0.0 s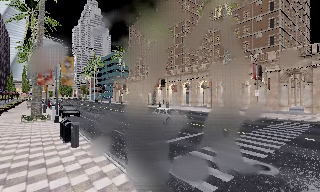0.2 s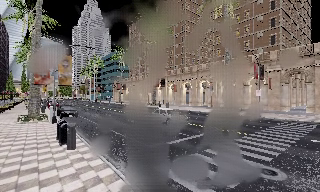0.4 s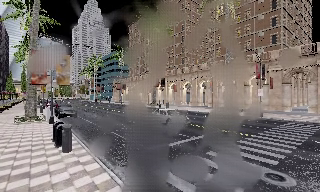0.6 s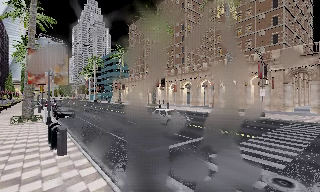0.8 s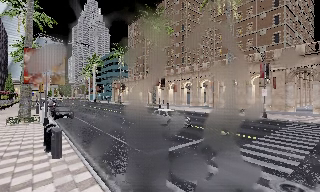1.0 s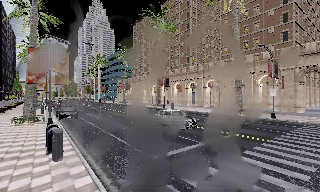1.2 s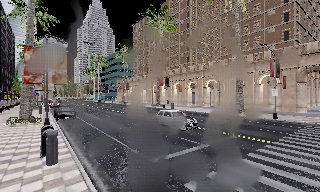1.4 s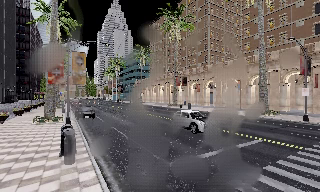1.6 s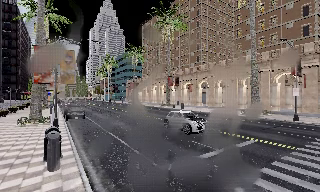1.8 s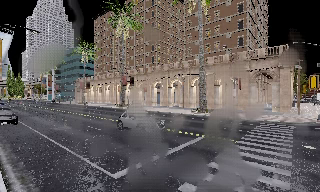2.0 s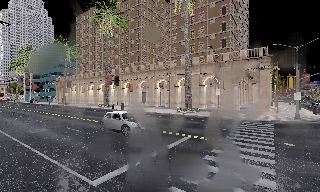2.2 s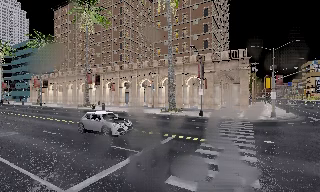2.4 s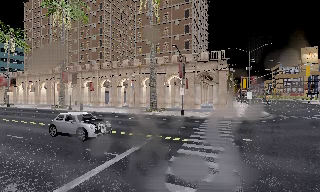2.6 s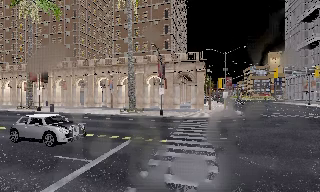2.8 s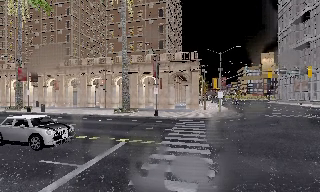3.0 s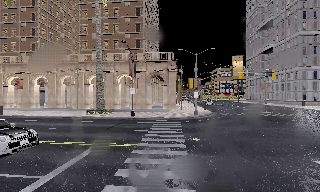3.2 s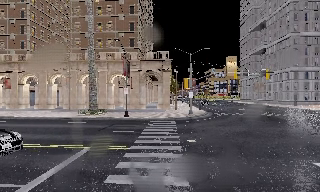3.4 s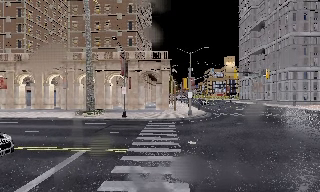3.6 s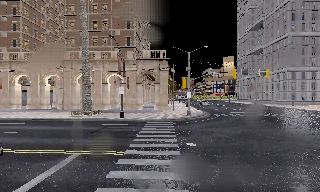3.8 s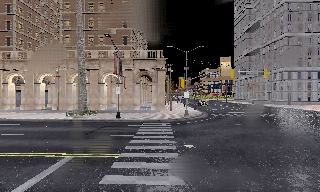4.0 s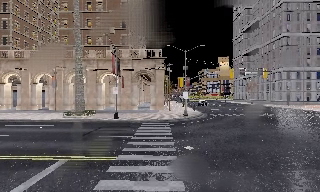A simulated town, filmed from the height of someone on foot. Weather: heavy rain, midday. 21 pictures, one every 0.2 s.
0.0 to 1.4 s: The camera travels forward, about 2.5 m, so what stands in front looms larger.
1.4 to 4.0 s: The camera pans to its right, which is clockwise from overhead, by about 60 degrees. It travels forward, about 4.5 m.
The film runs forward here.
